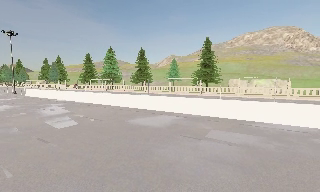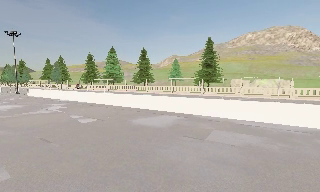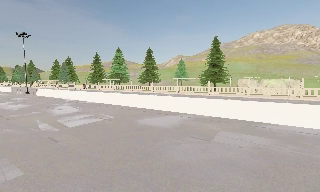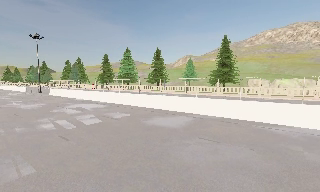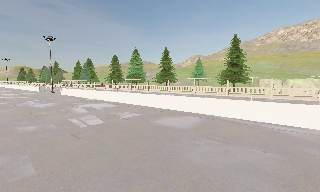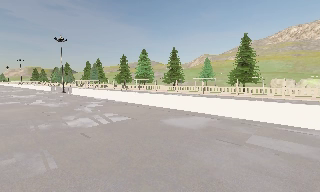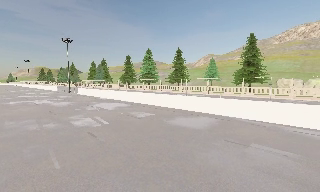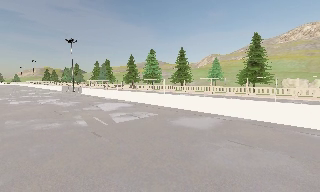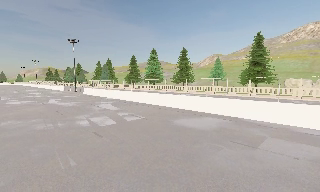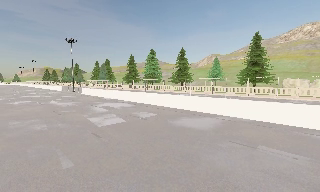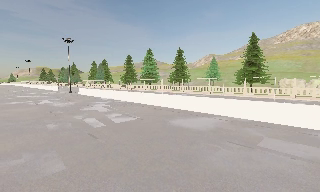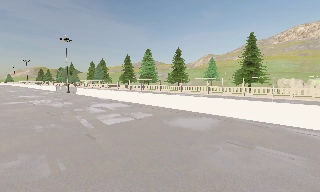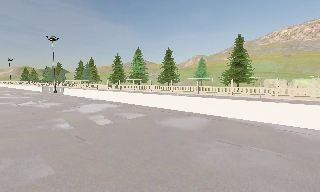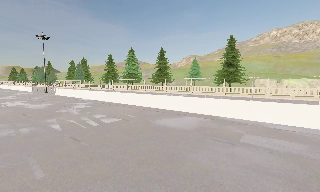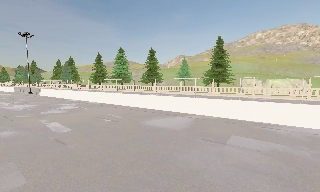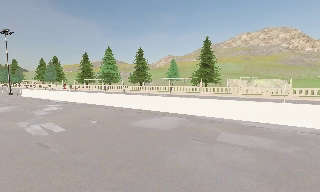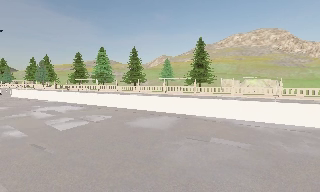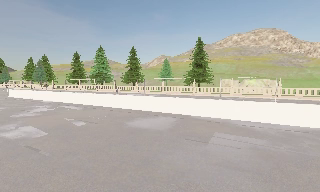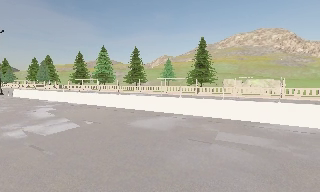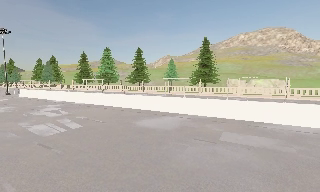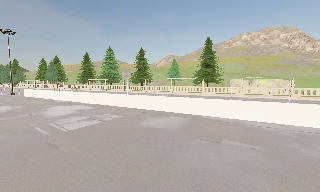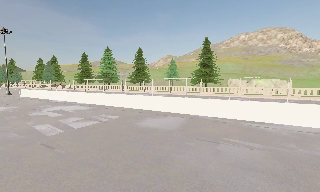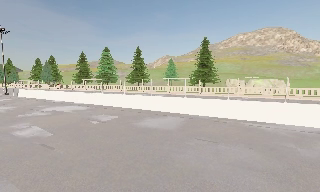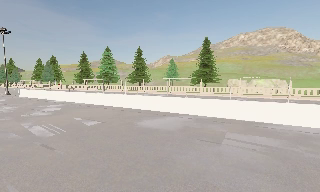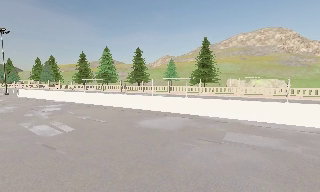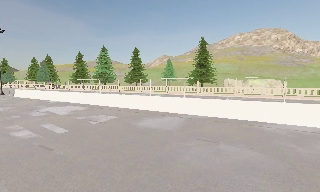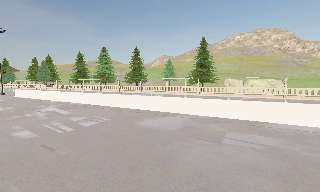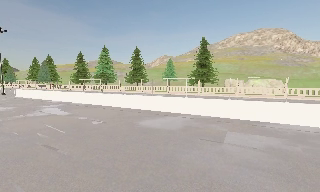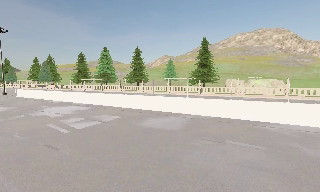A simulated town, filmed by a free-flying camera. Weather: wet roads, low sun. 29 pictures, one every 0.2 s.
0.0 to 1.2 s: The camera swings to its left by about 15 degrees, and the scene slides to the right.
1.2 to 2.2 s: The camera shifts only a little, or ends up much as it began.
2.2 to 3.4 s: The scene slides to the left, as the camera pans about 15 degrees to its right.
3.4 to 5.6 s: The camera travels to its left, about 0.5 m, so close, fixed things drift to the right.
The film runs backward here.
